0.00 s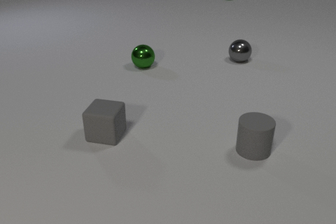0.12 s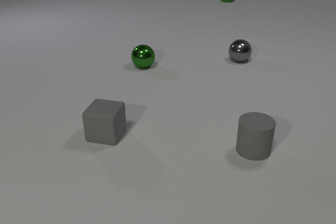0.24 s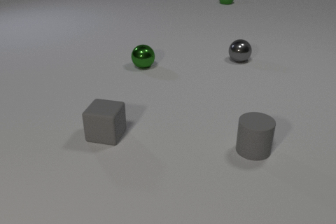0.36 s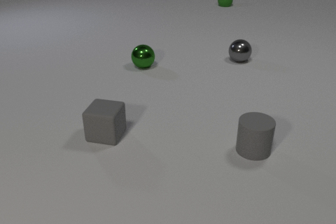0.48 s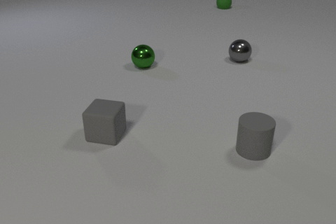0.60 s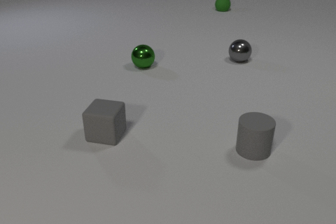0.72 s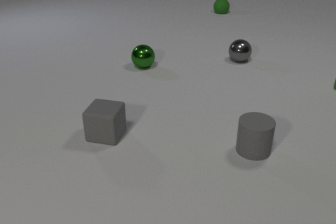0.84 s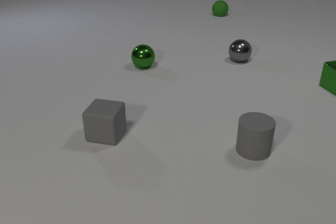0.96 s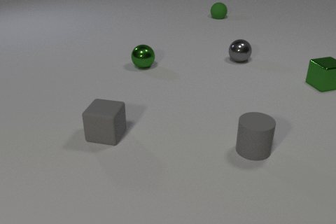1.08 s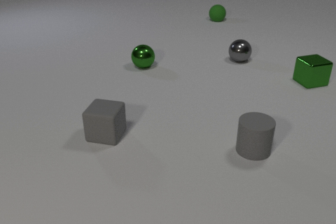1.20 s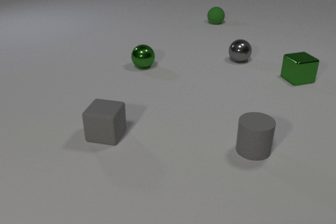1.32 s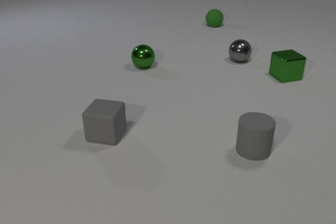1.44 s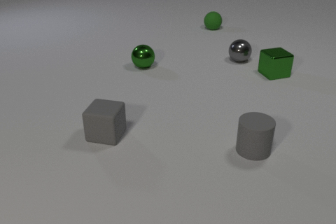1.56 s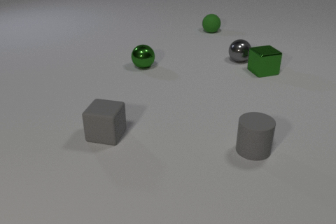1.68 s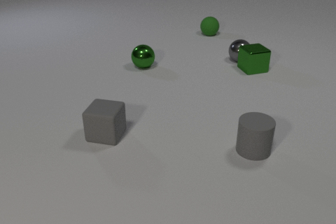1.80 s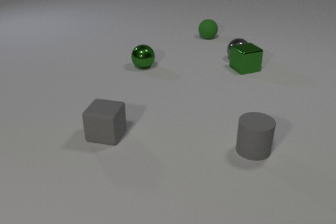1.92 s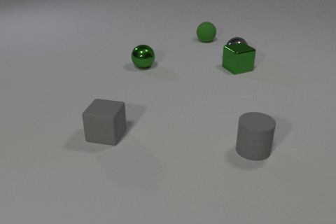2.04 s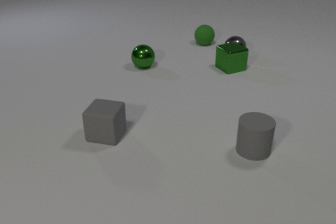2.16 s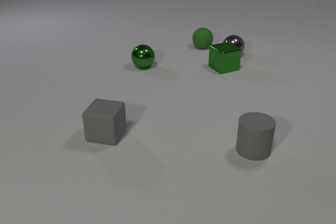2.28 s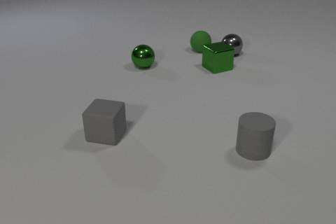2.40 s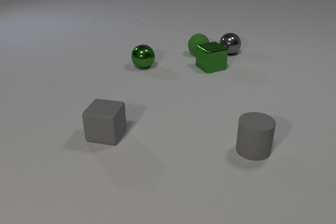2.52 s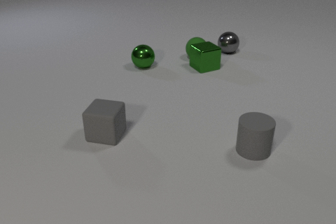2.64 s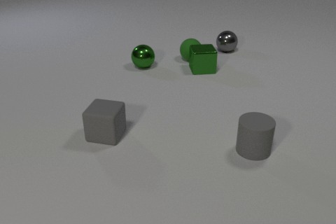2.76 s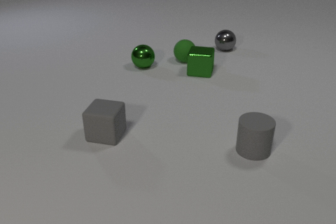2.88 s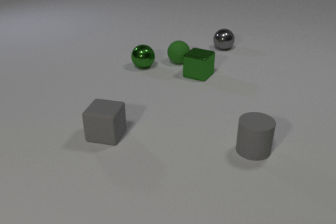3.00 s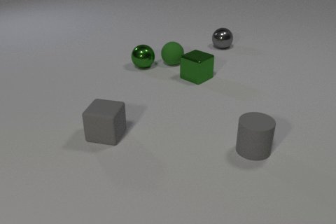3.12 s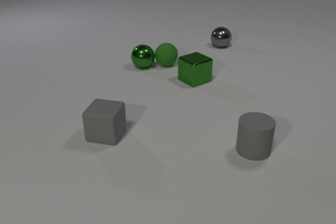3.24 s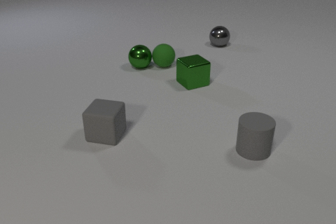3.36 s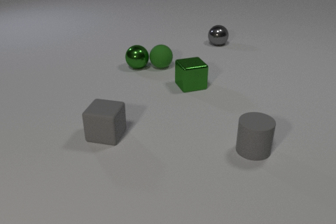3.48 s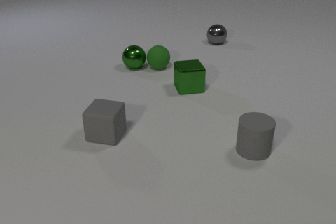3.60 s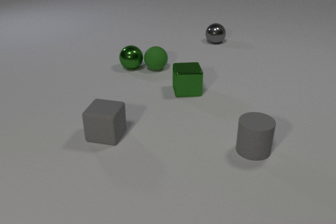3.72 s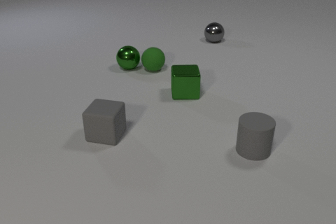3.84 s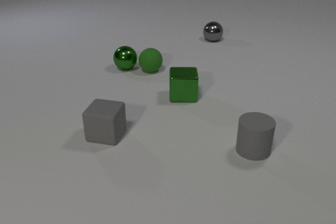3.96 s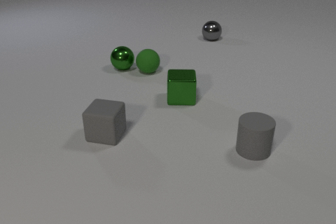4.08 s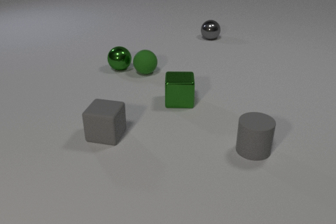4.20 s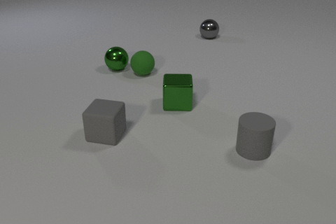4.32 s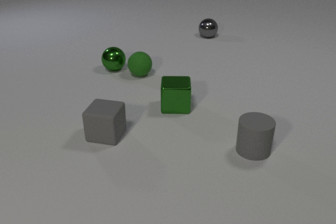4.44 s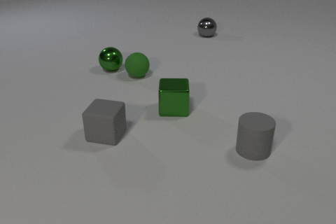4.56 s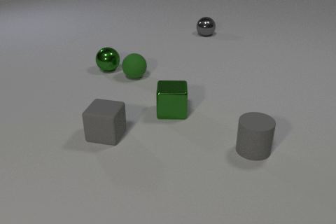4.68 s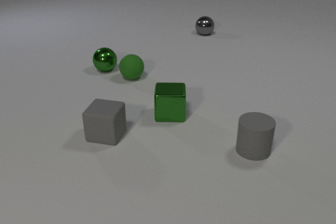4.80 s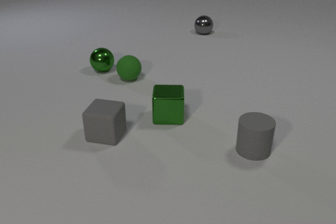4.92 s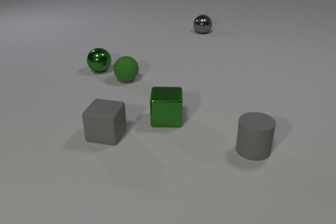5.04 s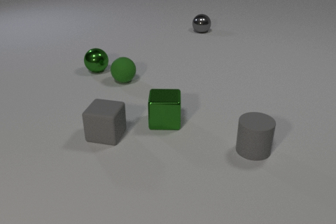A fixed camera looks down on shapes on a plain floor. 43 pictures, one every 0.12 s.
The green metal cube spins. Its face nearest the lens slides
to the left.
The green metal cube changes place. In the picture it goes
to the left.
0.00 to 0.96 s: The green metal cube comes in at the right edge, slides to the left. The green rubber sphere rolls toward the camera.
0.96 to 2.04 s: The green metal cube slides to the left. The gray metal sphere rolls away from the camera and to the left. The green rubber sphere rolls toward the camera. The green metal cube and the gray metal sphere collide.
2.04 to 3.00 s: The green metal cube slides to the left and toward the camera, spins so that its near face slides to the left, clockwise seen from above. The gray metal sphere rolls away from the camera and to the left. The green rubber sphere rolls toward the camera and to the left. The green metal cube and the green rubber sphere collide.
3.00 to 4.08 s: The green metal cube slides toward the camera, spins so that its near face slides to the left, clockwise seen from above. The gray metal sphere rolls away from the camera and to the left. The green rubber sphere rolls to the left and toward the camera. The green metal sphere rolls to the left. The green rubber sphere and the green metal sphere collide.
4.08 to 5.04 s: The green metal cube slides toward the camera. The gray metal sphere rolls away from the camera and to the left. The green rubber sphere rolls to the left and toward the camera. The green metal sphere rolls to the left.
How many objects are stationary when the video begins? 4.
Are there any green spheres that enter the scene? no.
How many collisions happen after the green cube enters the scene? 3.
